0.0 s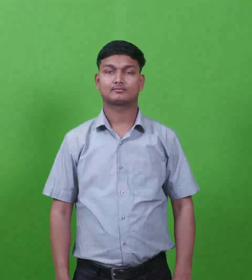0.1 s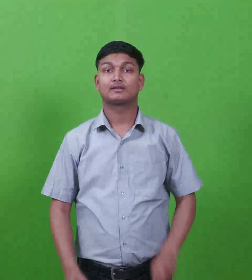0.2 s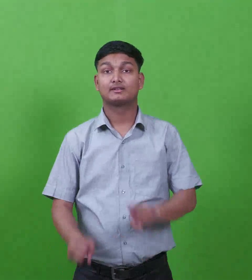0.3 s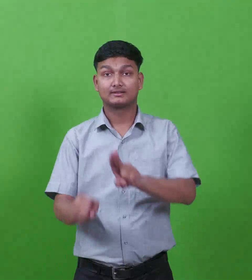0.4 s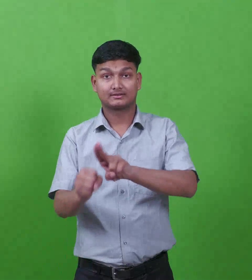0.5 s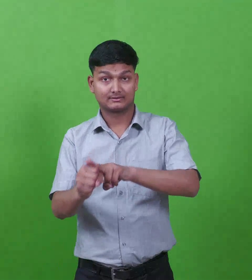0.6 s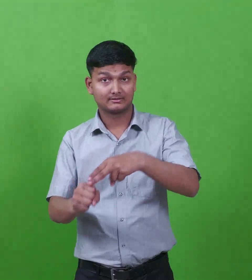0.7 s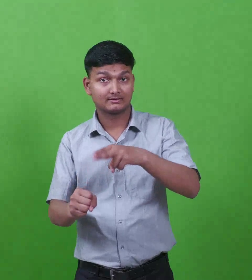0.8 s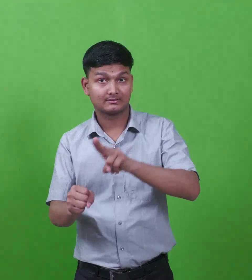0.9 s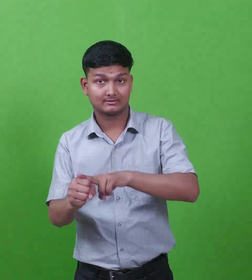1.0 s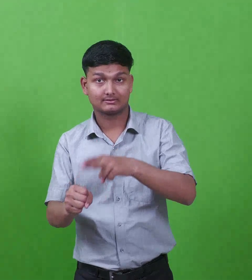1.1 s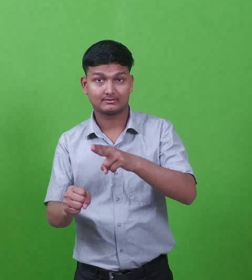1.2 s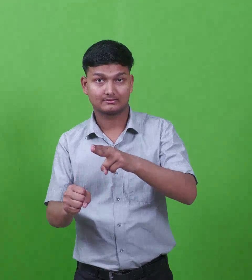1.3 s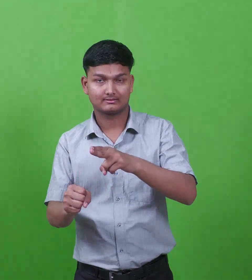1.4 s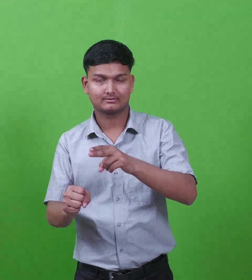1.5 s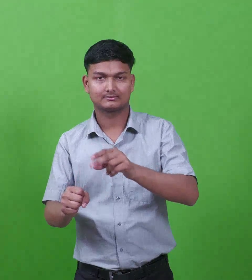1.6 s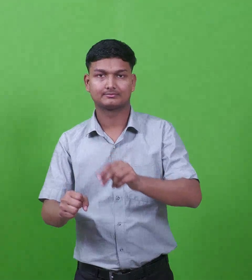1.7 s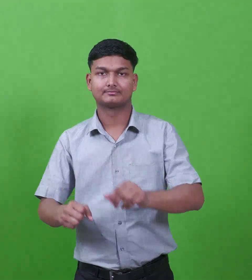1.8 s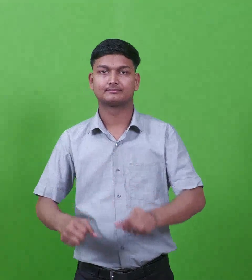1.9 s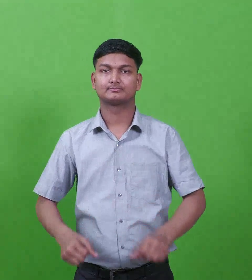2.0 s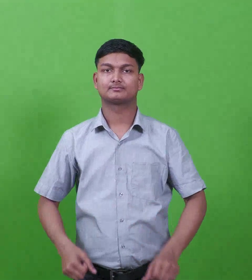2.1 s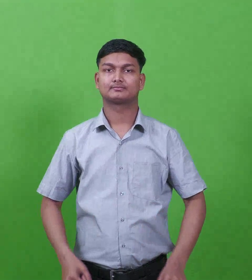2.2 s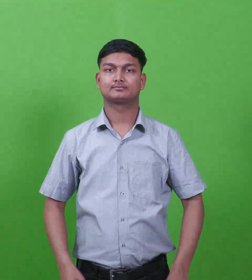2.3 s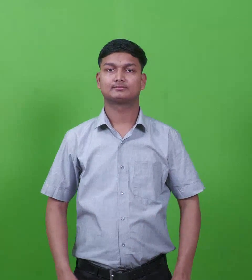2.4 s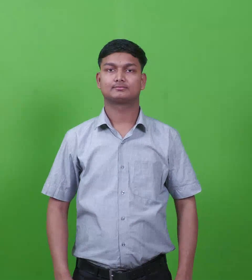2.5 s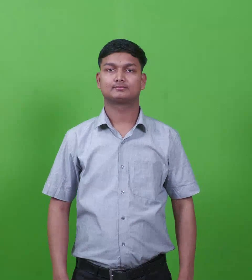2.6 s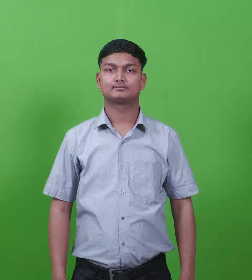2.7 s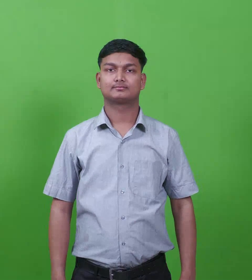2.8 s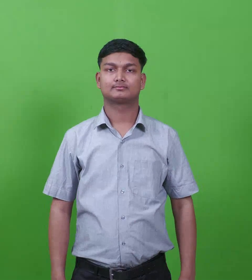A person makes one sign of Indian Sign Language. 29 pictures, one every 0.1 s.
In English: gennesaret
